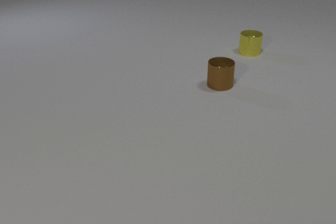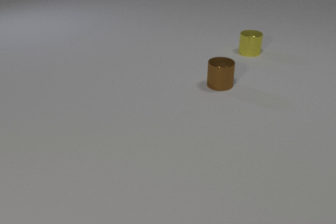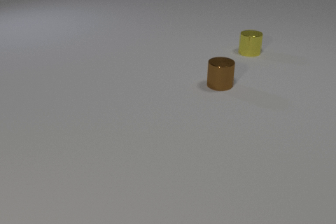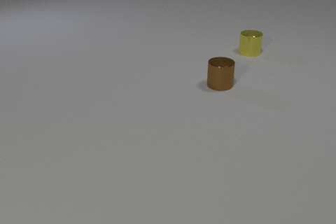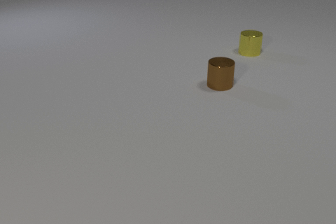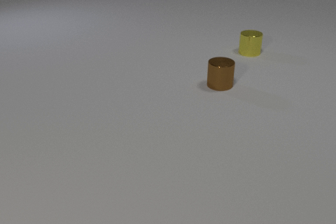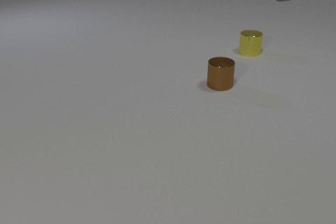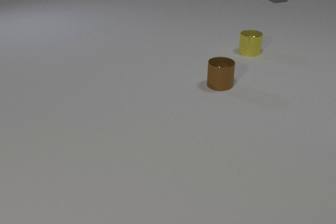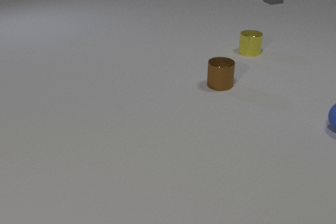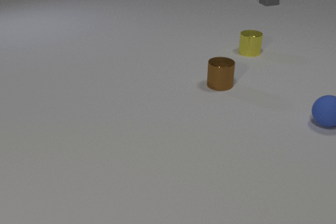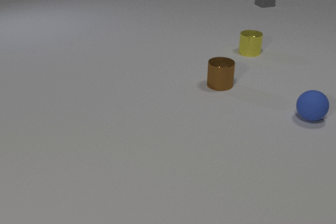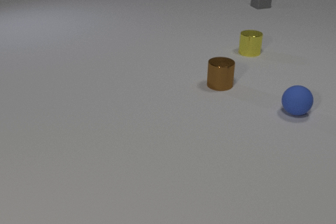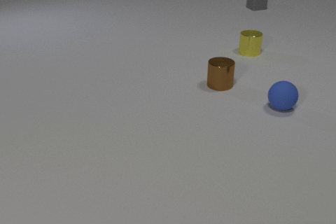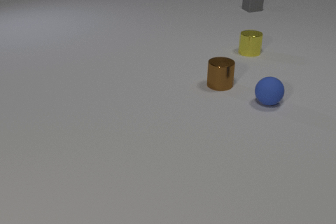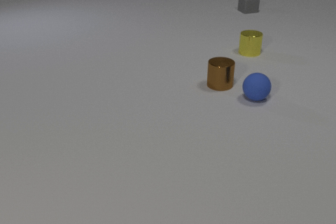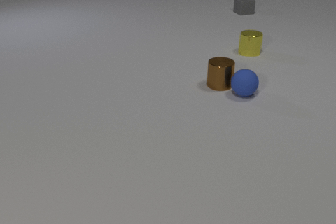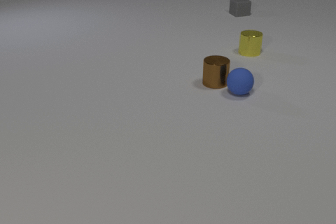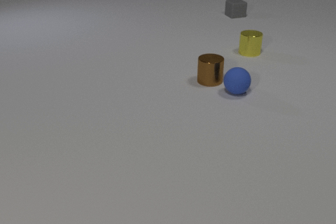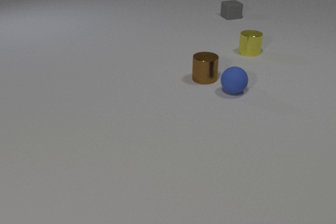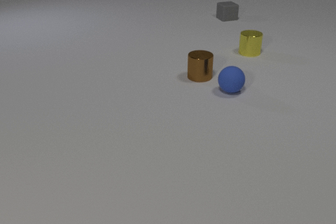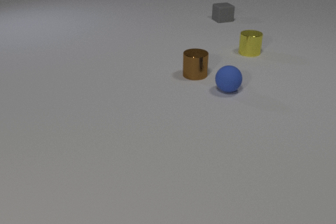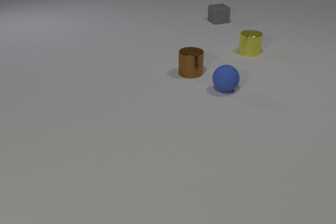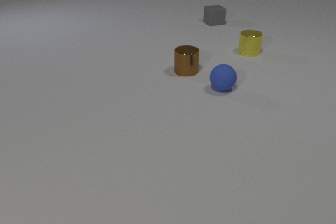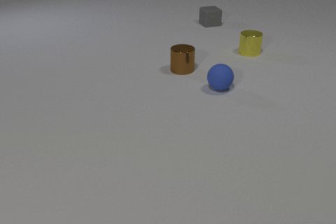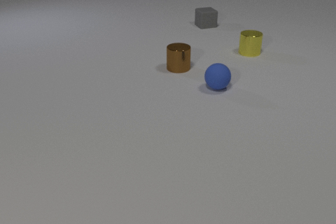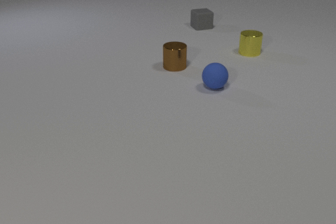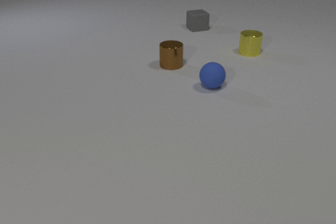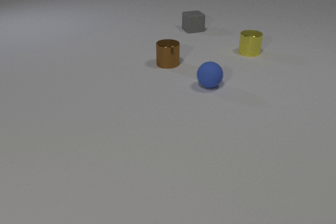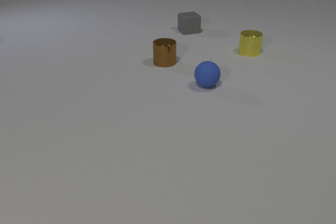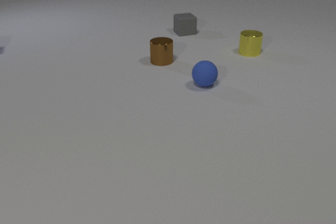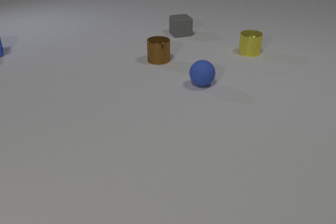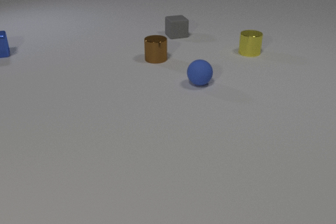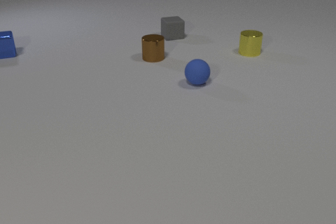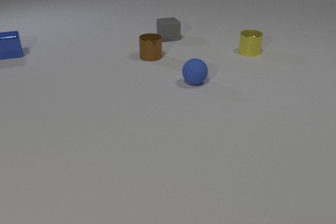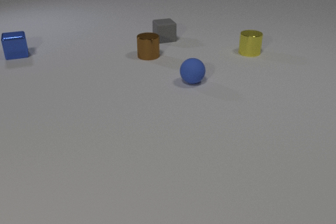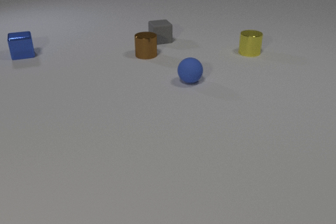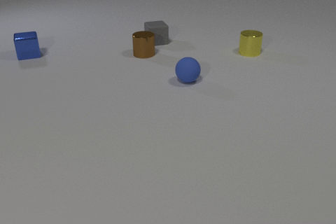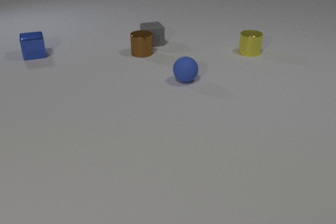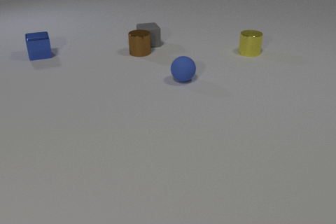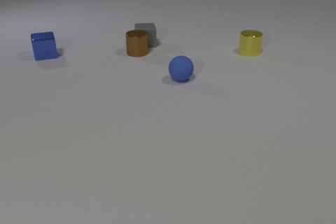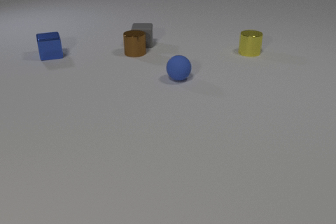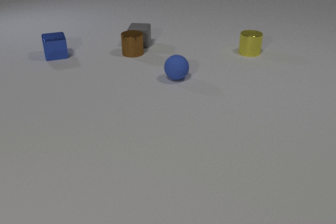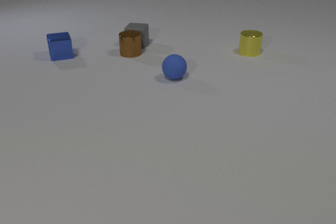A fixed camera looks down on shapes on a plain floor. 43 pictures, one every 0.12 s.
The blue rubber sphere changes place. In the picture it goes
to the left.
0.00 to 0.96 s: The blue rubber sphere comes in at the right edge. The gray rubber cube comes in at the top edge, slides toward the camera and to the left.
0.96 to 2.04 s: The blue rubber sphere rolls to the left and away from the camera. The brown metal cylinder slides to the left and away from the camera. The gray rubber cube slides toward the camera and to the left. The blue rubber sphere and the brown metal cylinder collide.
2.04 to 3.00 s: The blue rubber sphere rolls to the left. The brown metal cylinder slides to the left and away from the camera. The gray rubber cube slides toward the camera and to the left.
3.00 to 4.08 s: The blue rubber sphere rolls to the left and away from the camera. The brown metal cylinder slides away from the camera and to the left. The gray rubber cube slides toward the camera and to the left. The blue metal cube comes in at the left edge, slides to the right and toward the camera.
4.08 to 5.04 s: The blue rubber sphere rolls to the left and away from the camera. The brown metal cylinder slides to the left and away from the camera. The gray rubber cube slides to the left and toward the camera, spins clockwise seen from above by about 30 degrees, its near face sliding to the left. The blue metal cube slides to the right and toward the camera. The brown metal cylinder and the gray rubber cube collide.
Are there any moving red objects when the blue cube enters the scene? no.
What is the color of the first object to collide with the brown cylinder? blue.
What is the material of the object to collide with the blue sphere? metal.
